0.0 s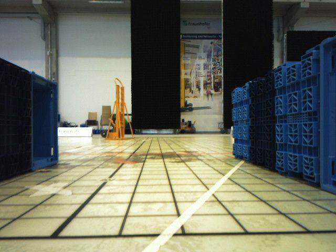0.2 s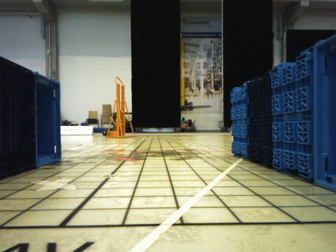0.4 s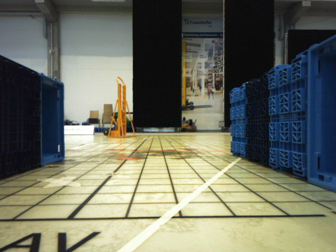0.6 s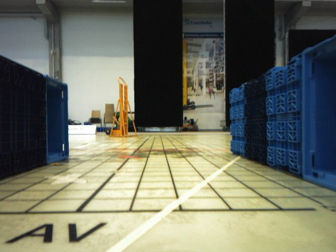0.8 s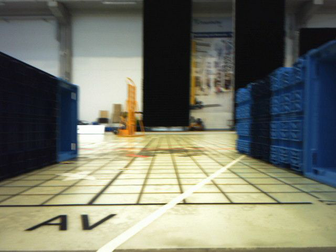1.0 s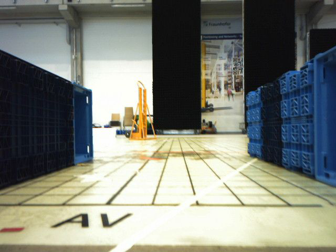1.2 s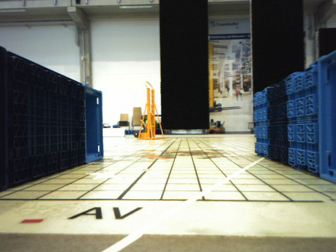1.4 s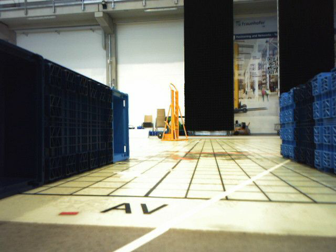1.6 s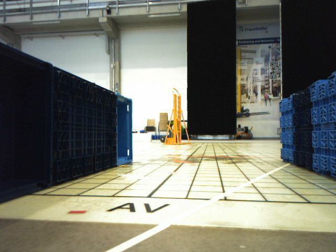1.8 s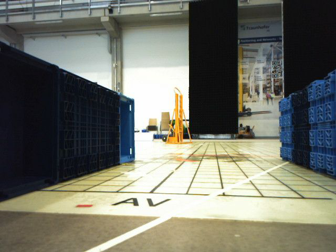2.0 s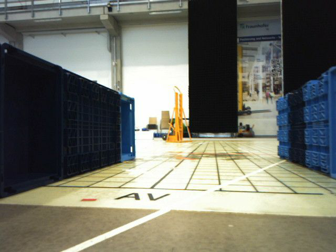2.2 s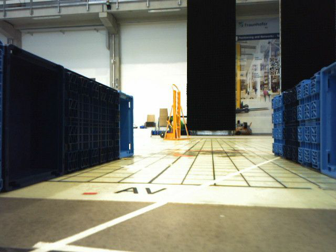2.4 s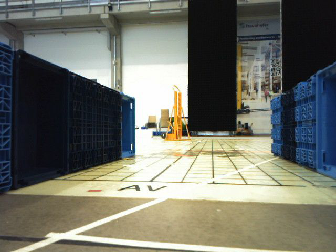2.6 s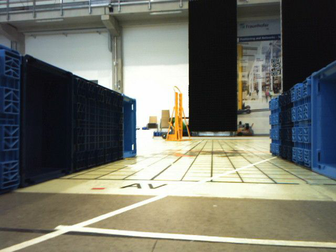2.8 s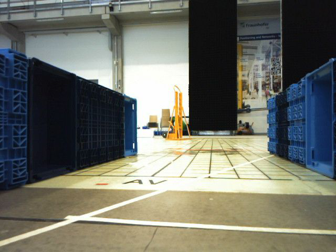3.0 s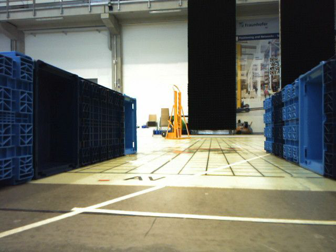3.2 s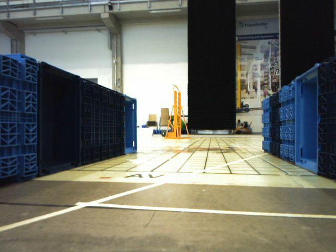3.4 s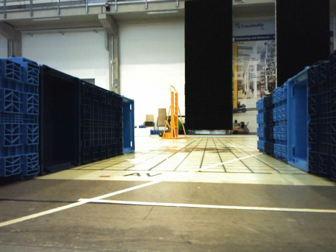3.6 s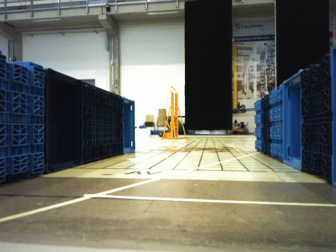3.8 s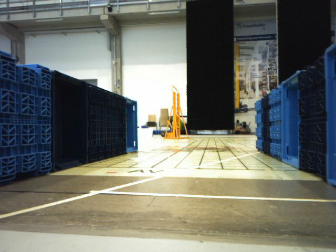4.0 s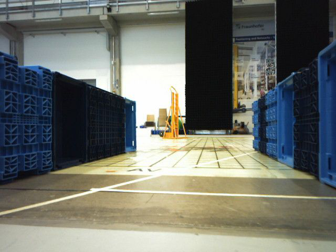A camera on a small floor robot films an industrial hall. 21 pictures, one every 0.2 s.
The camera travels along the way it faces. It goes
backward.
0.0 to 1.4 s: The camera pans to its left, which is counterclockwise from overhead, by about 10 degrees. It travels backward, about 0.3 m, so what stands in front gets smaller.
1.4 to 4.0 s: The camera travels backward, about 0.5 m, so what stands in front gets smaller.
The film runs backward here.
